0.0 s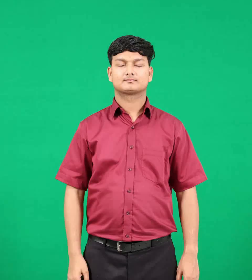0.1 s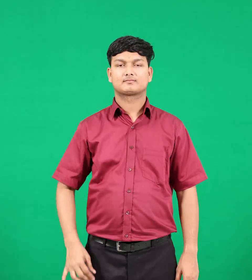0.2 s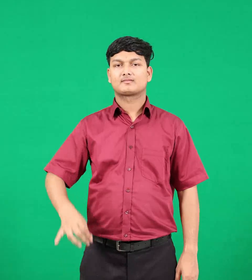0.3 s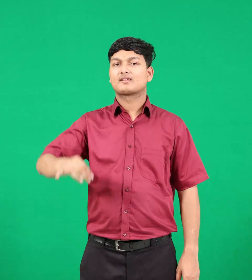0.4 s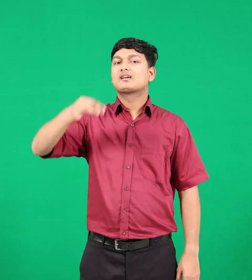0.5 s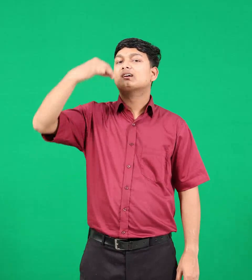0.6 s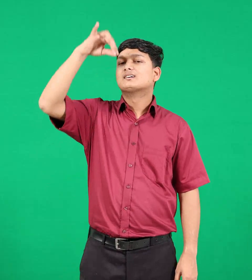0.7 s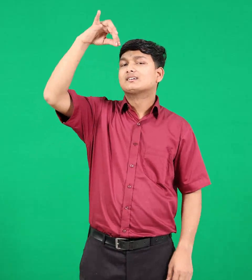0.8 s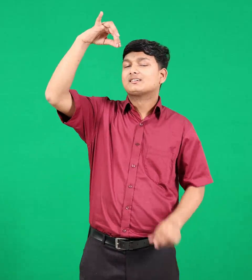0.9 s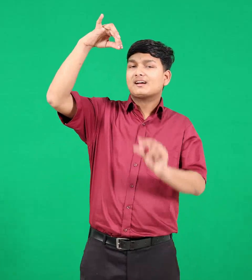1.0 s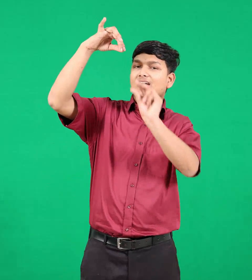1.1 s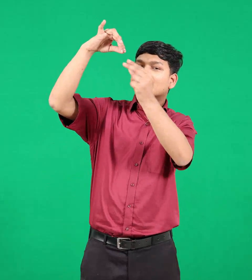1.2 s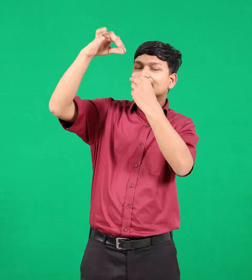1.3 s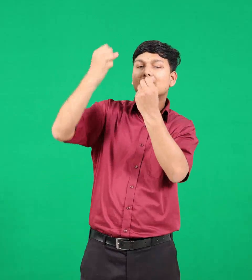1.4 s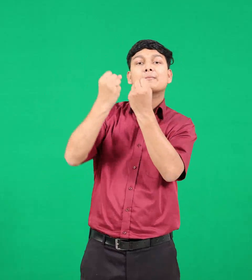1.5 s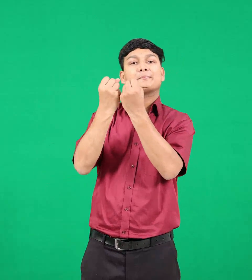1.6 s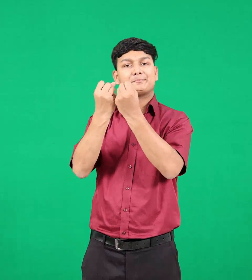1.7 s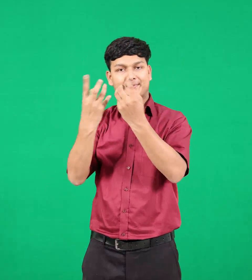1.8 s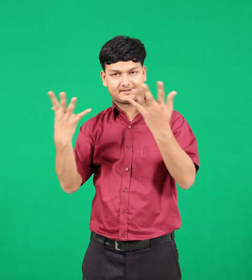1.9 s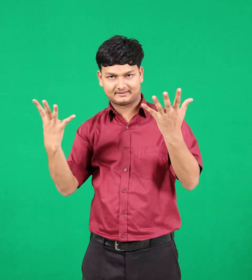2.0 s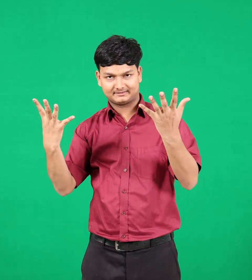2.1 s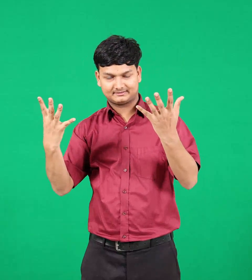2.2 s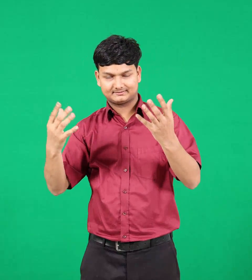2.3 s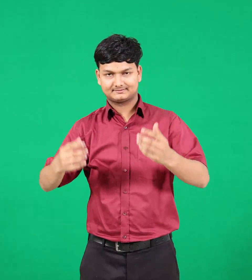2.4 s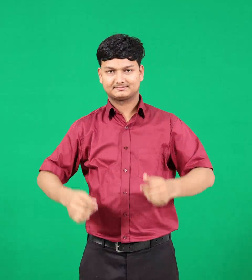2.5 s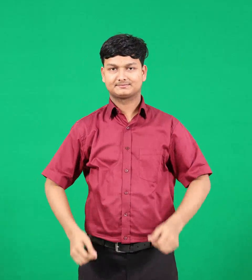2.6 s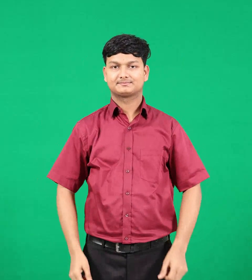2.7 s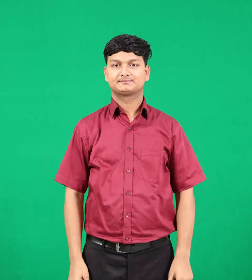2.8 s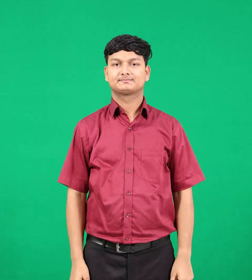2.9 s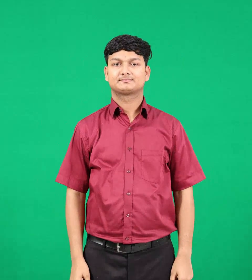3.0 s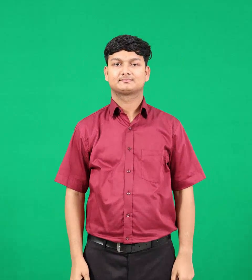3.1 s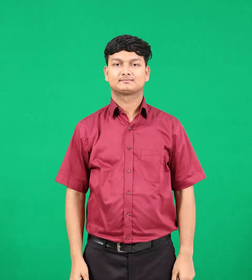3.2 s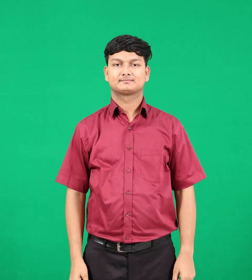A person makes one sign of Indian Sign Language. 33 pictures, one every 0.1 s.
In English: grapes
